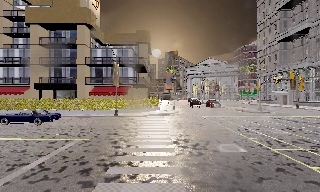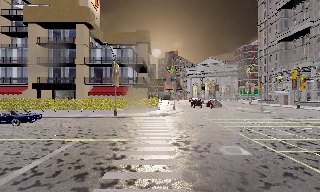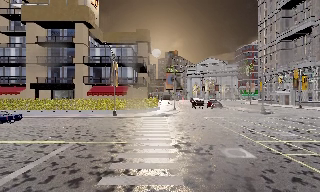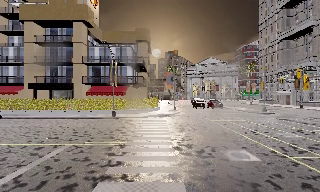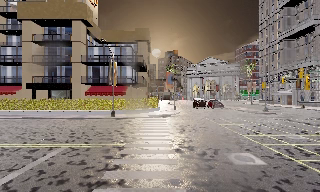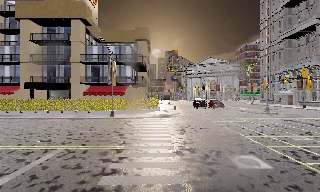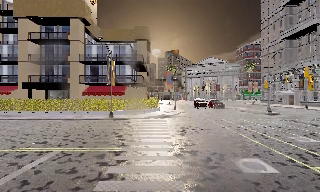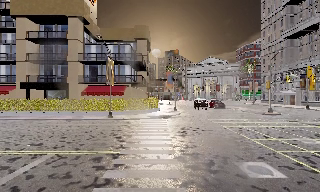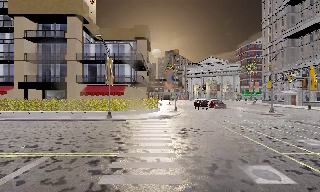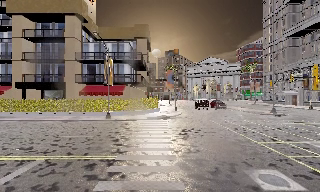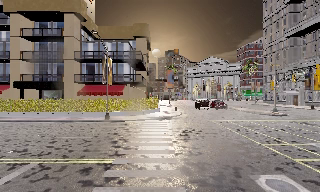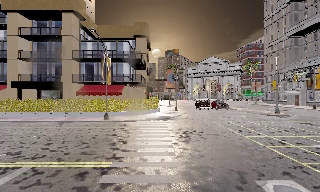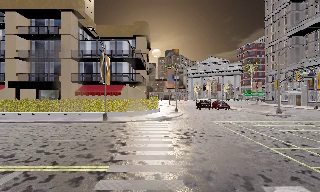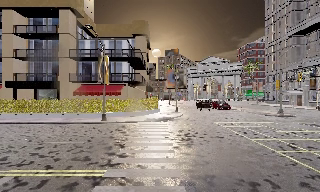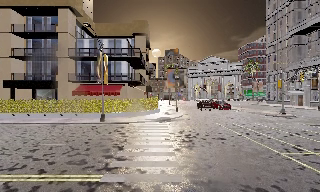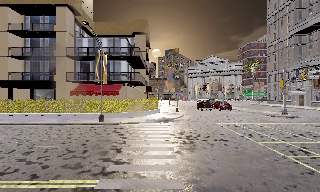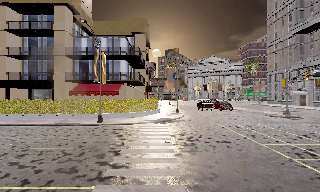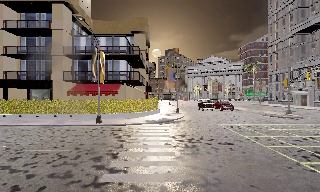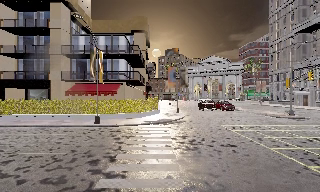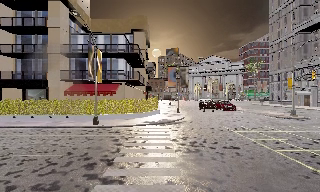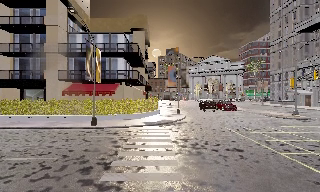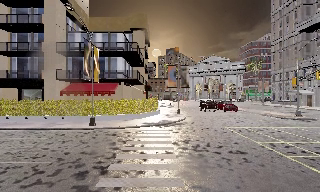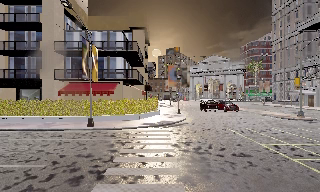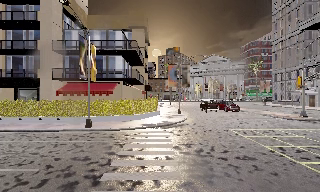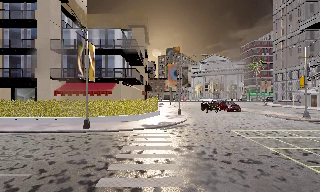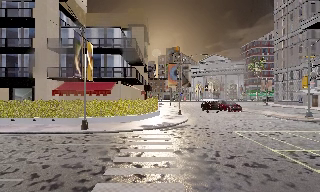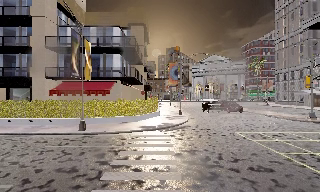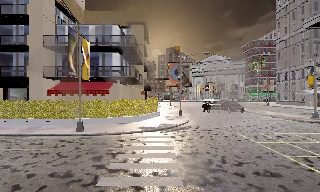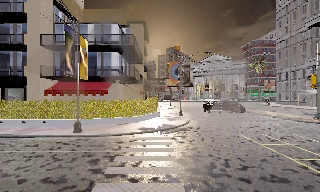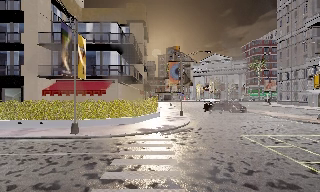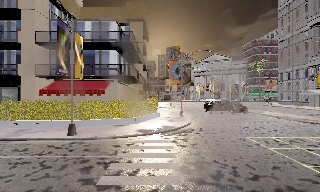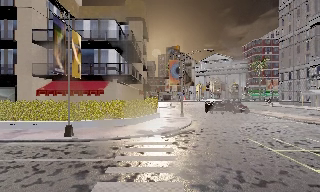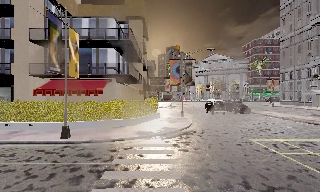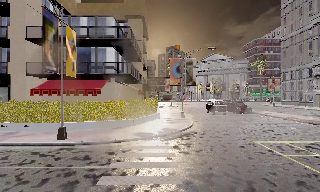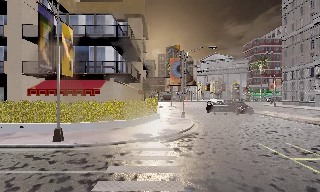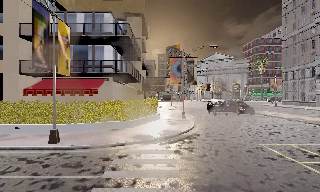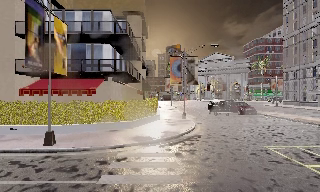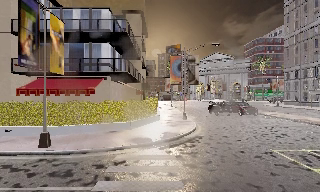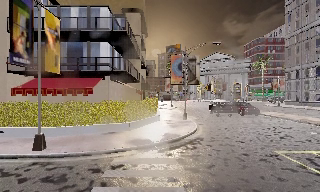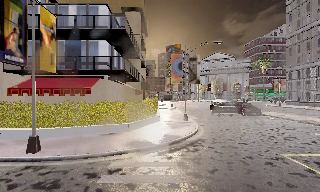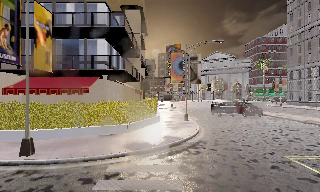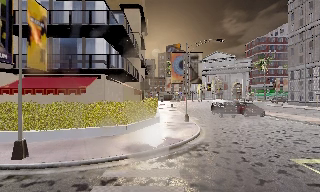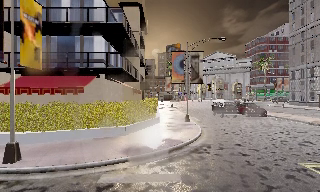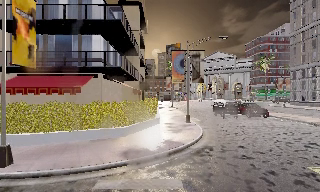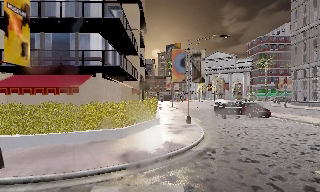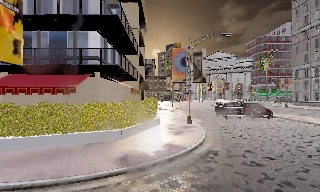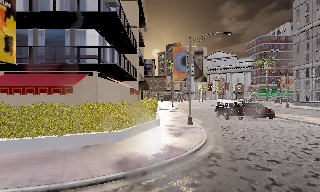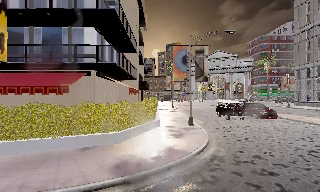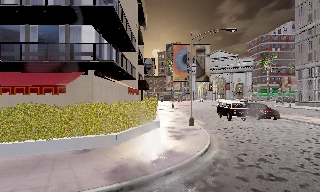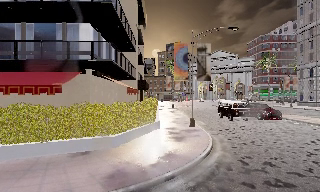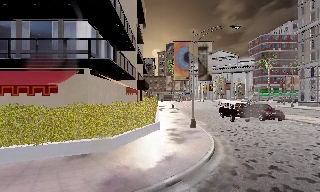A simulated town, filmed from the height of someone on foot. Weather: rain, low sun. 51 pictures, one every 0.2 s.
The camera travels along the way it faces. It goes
forward.
0.0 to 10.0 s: The camera travels forward, about 16 m, so what stands in front looms larger.
The film runs forward here.
